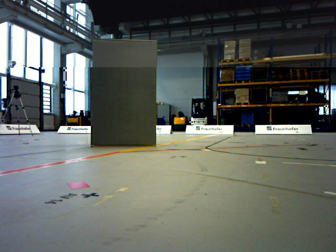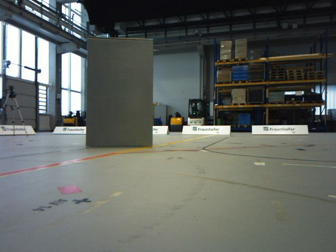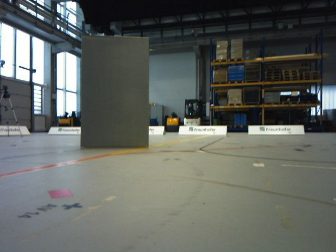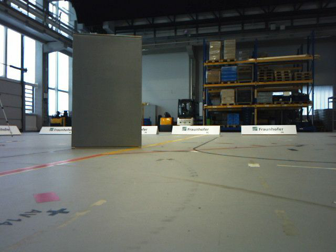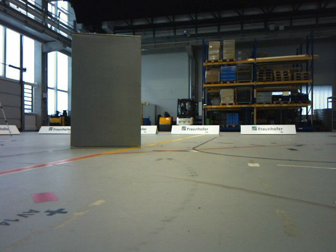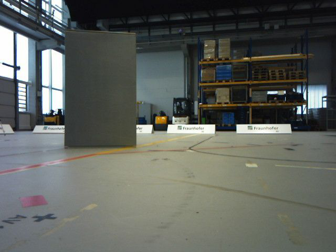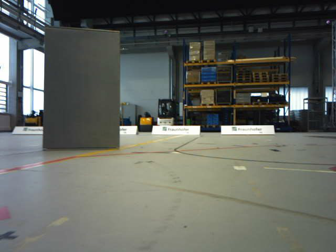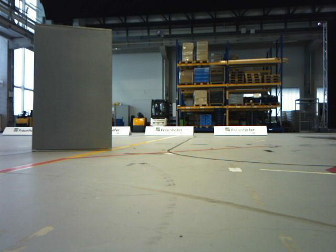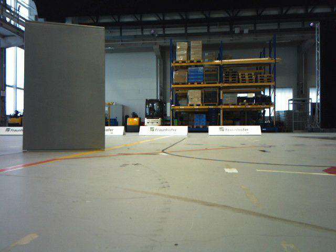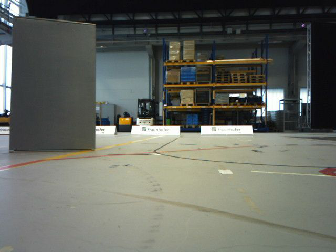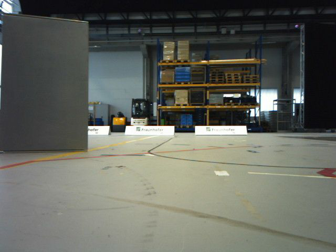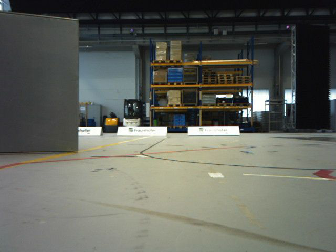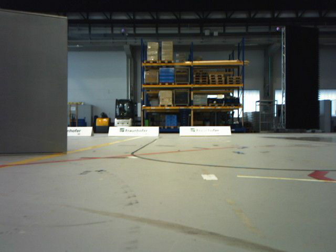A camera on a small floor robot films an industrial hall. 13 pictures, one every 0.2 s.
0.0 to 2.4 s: The scene slides to the left, as the camera pans about 10 degrees to its right. It travels forward, about 0.5 m, so what stands in front looms larger.
The film runs forward here.
